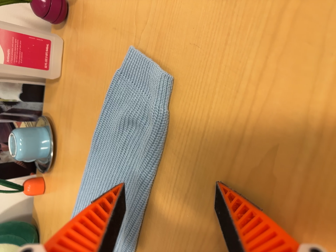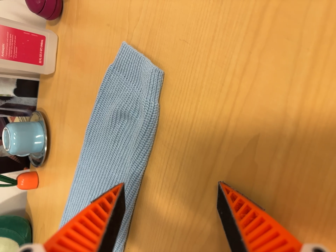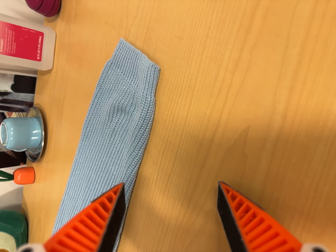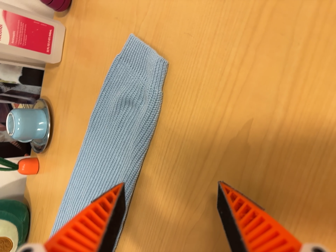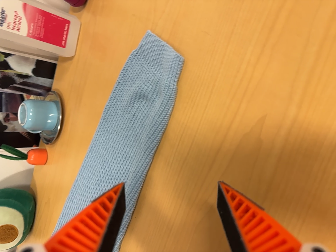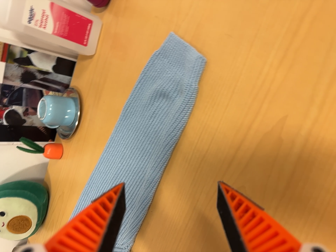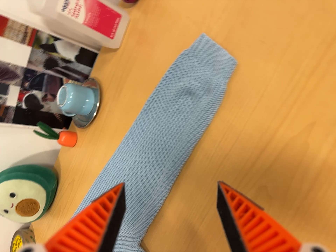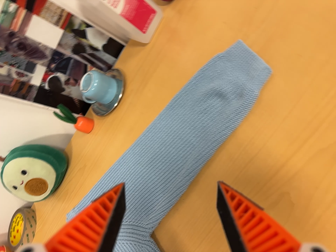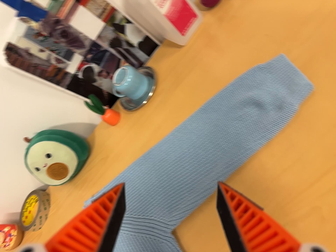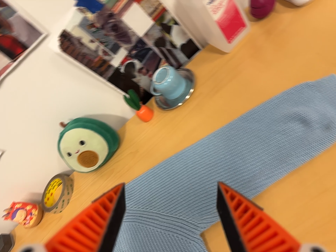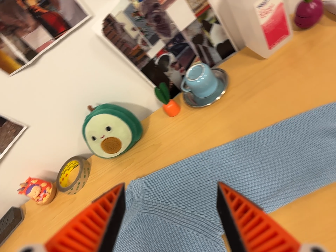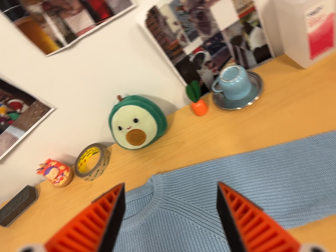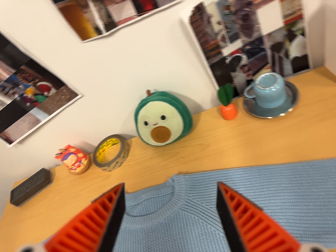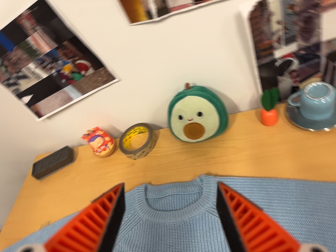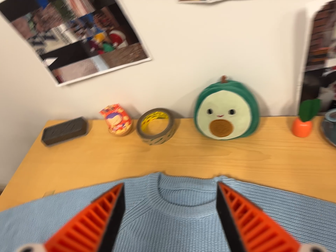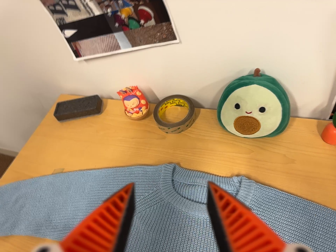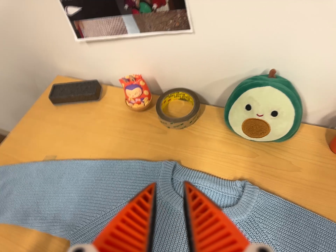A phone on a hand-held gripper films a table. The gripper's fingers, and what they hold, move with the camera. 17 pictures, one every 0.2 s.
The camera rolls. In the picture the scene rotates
clockwise.
0.0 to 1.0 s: The camera travels backward and toward the bottom of its view, about 7 cm, so what stands in front gets smaller.
1.0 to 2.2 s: The camera travels to its left, about 28 cm, so close, fixed things drift to the right. It rolls about its line of sight by about 40 degrees, and the scene rotates clockwise.
2.2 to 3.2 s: The camera travels to its left and forward, about 24 cm, so close, fixed things drift to the right. Its aim tips toward the bottom of its view by about 15 degrees. It rolls about its line of sight by about 35 degrees, and the scene rotates clockwise.
The film runs backward here.
